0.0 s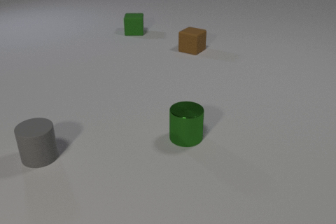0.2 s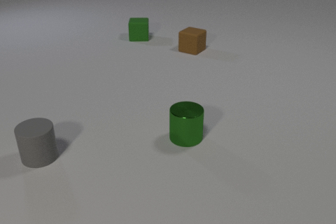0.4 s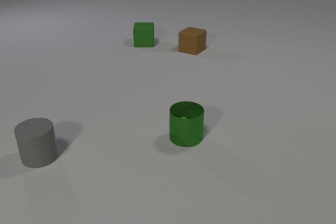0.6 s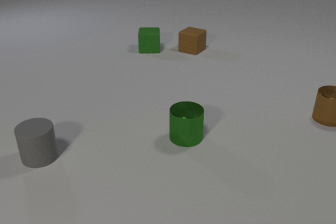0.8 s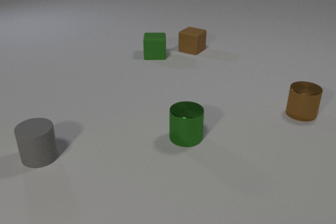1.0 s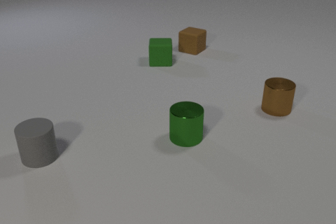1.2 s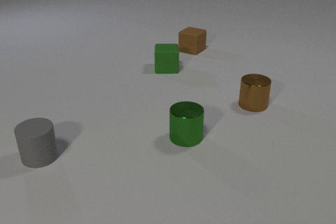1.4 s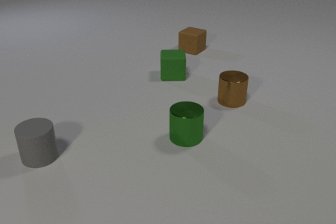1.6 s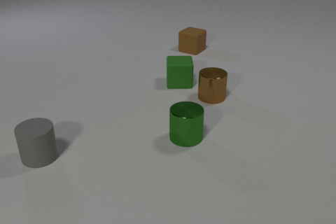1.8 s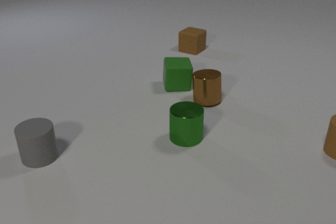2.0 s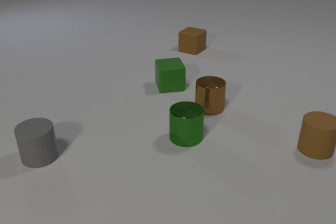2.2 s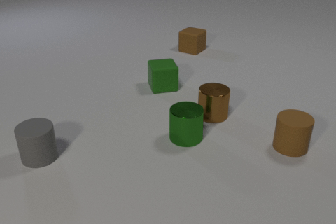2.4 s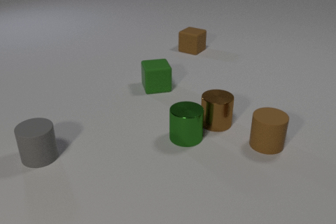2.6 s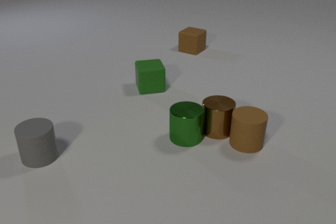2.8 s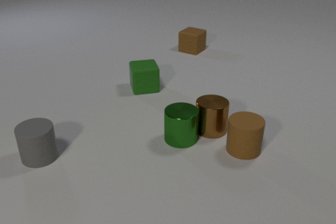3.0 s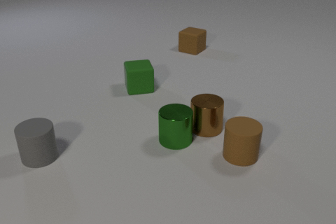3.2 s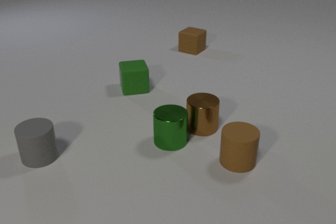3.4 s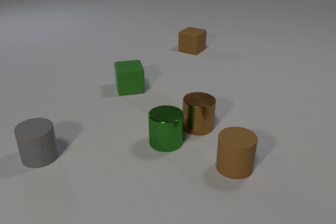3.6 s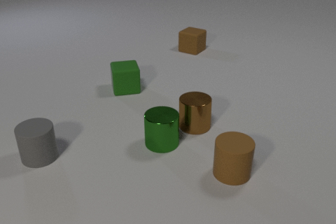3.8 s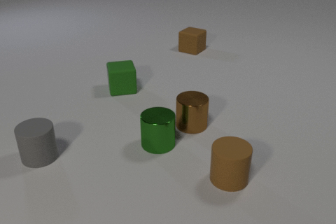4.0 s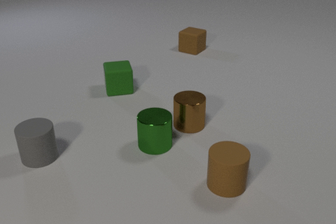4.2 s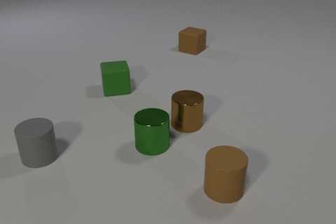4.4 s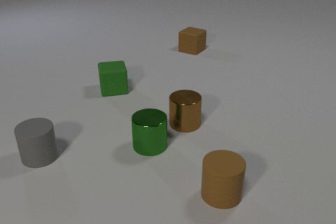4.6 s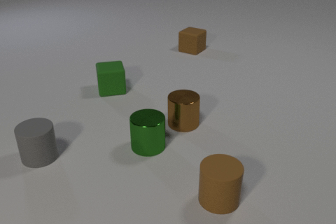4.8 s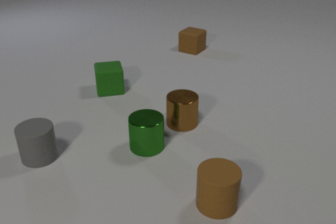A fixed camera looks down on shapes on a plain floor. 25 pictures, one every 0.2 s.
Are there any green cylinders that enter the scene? no.
How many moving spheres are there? 0.
What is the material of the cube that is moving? rubber.
0.0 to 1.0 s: The brown metal cylinder comes in at the right edge, slides to the left. The green rubber cube slides toward the camera.
1.0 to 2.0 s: The brown metal cylinder slides to the left. The green rubber cube slides toward the camera. The brown rubber cylinder comes in at the right edge, slides to the left. The brown metal cylinder and the green rubber cube collide.
2.0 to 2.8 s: The brown metal cylinder slides toward the camera. The green rubber cube slides to the left. The brown rubber cylinder slides to the left. The brown metal cylinder and the brown rubber cylinder collide. The brown metal cylinder and the green metal cylinder collide.
2.8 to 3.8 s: The brown metal cylinder slides to the left. The green rubber cube slides to the left. The brown rubber cylinder slides toward the camera. The green metal cylinder slides to the left and toward the camera.
3.8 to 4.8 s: The brown metal cylinder slides to the left. The green rubber cube slides to the left. The brown rubber cylinder slides toward the camera. The green metal cylinder slides to the left.
